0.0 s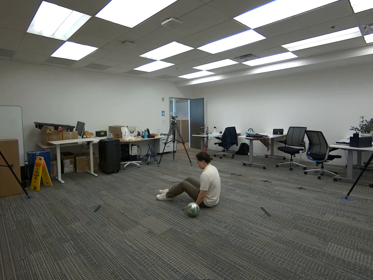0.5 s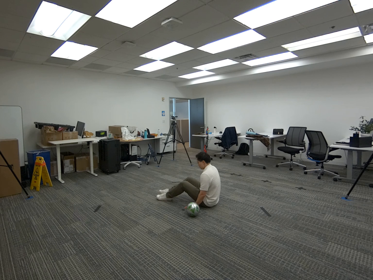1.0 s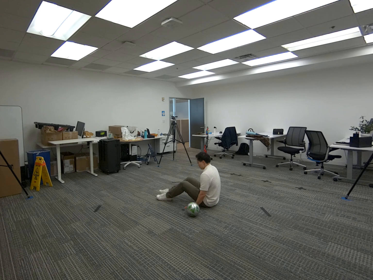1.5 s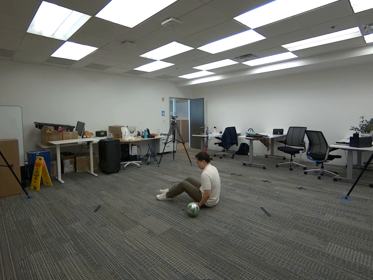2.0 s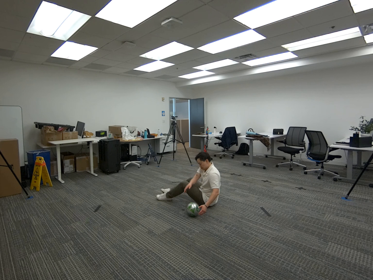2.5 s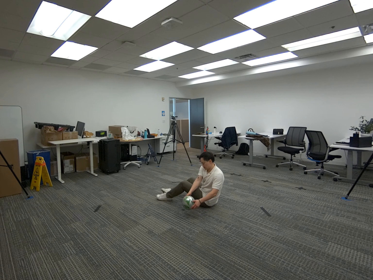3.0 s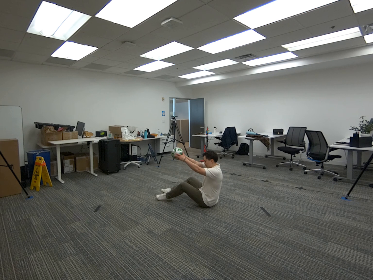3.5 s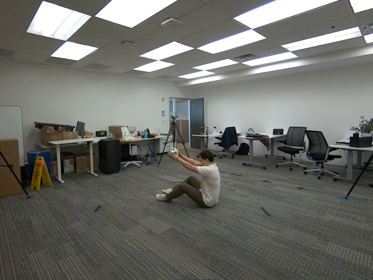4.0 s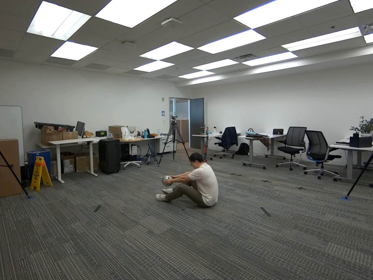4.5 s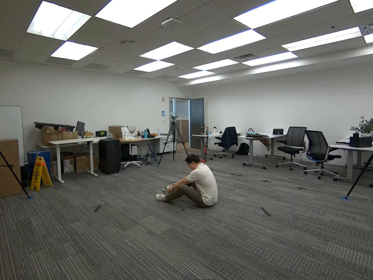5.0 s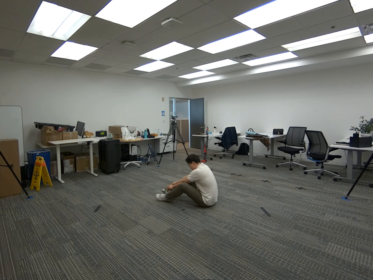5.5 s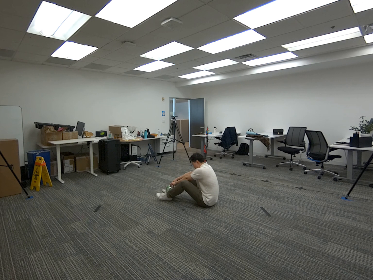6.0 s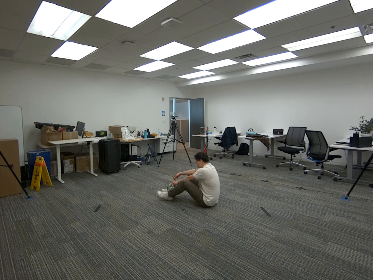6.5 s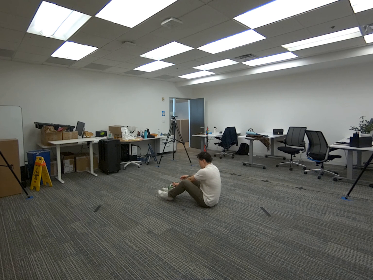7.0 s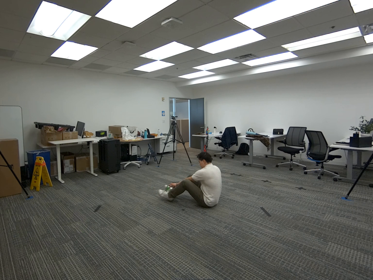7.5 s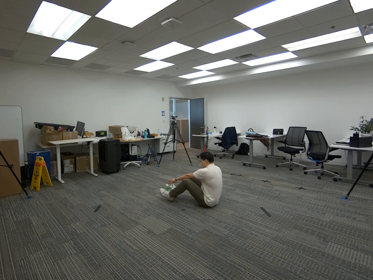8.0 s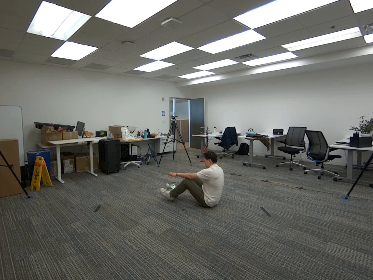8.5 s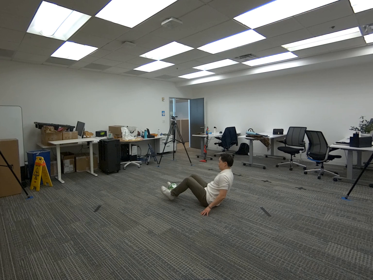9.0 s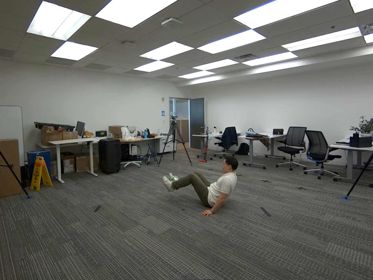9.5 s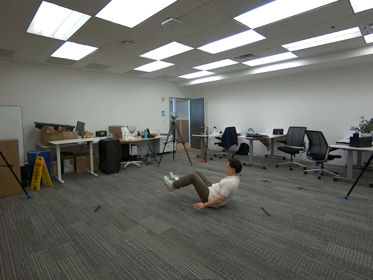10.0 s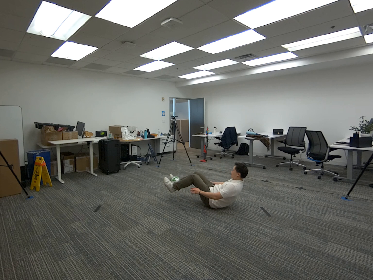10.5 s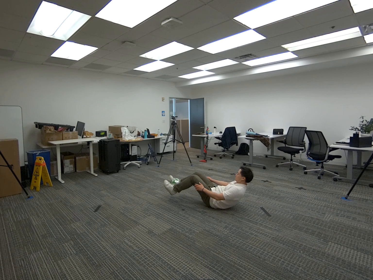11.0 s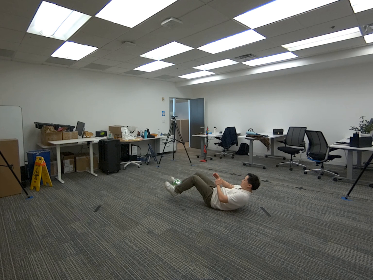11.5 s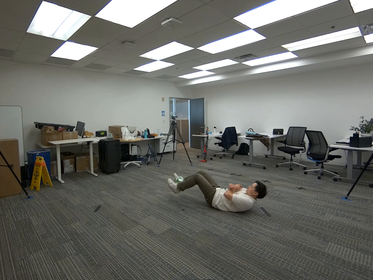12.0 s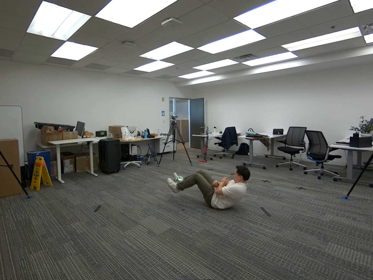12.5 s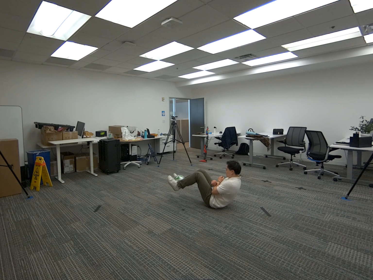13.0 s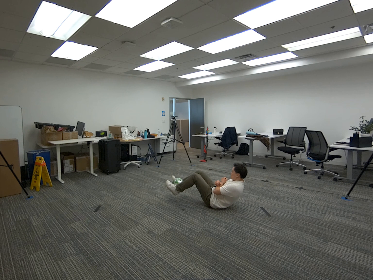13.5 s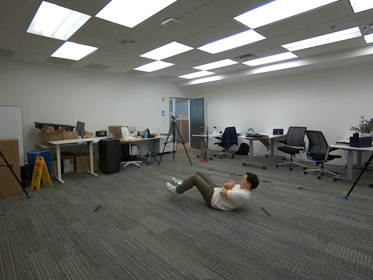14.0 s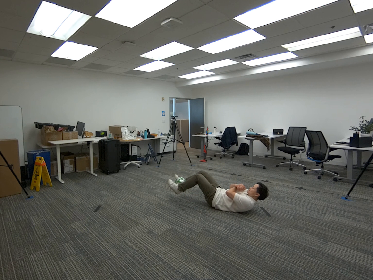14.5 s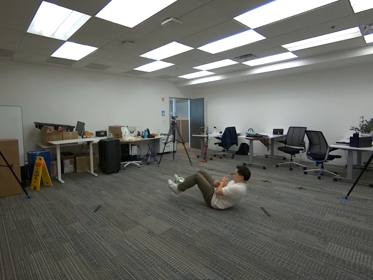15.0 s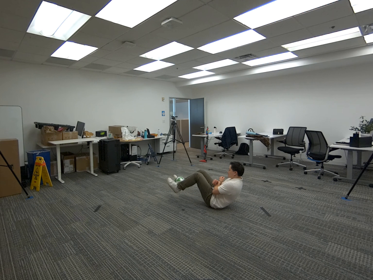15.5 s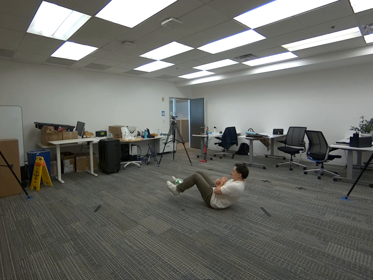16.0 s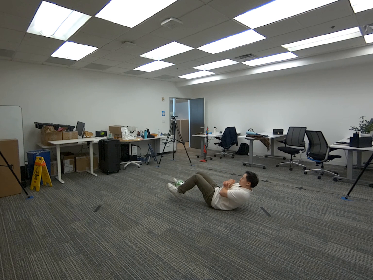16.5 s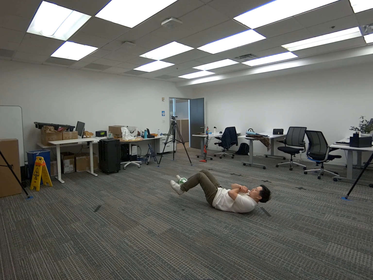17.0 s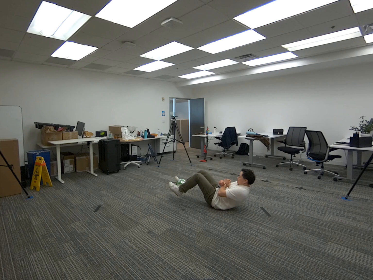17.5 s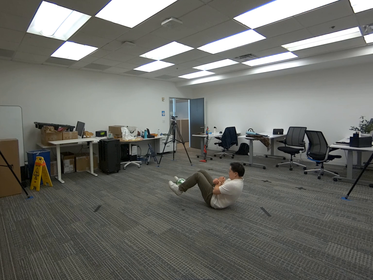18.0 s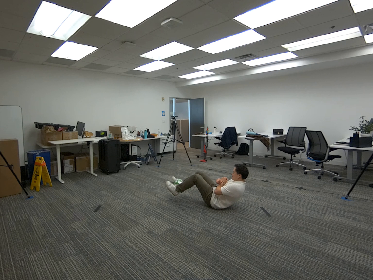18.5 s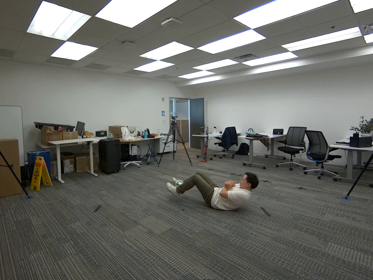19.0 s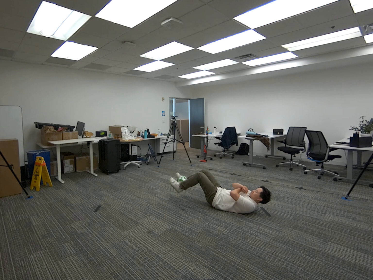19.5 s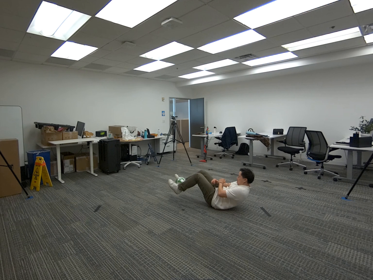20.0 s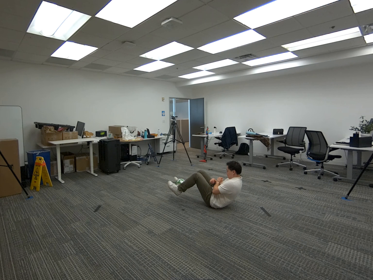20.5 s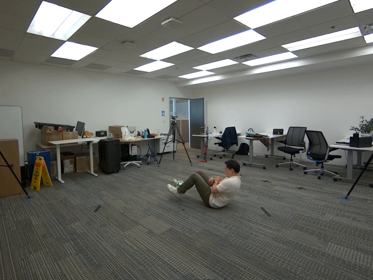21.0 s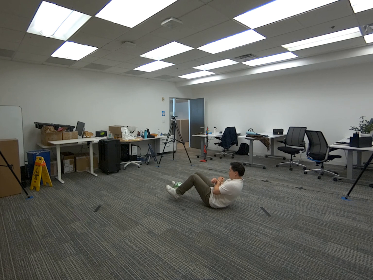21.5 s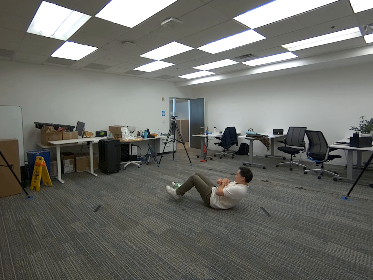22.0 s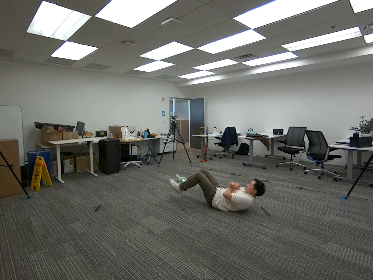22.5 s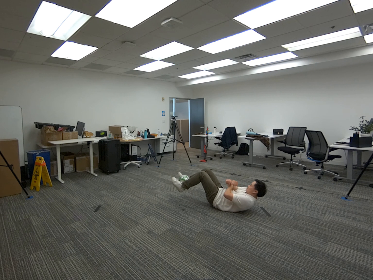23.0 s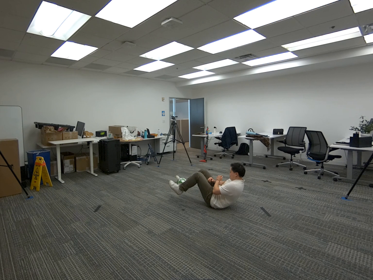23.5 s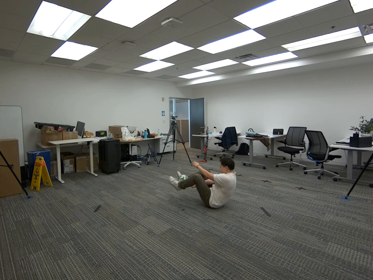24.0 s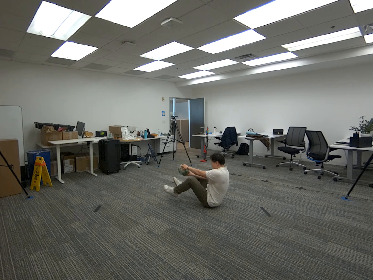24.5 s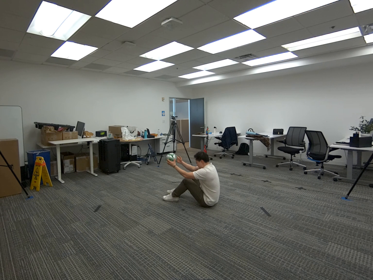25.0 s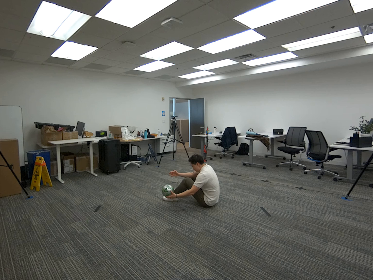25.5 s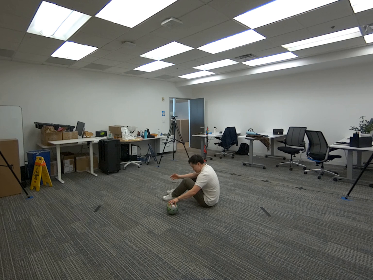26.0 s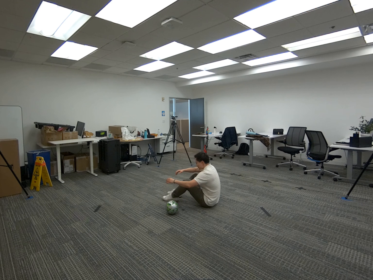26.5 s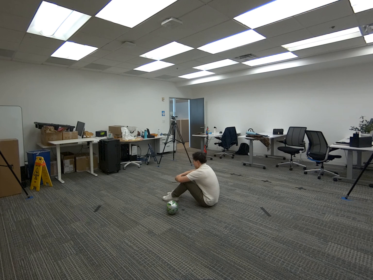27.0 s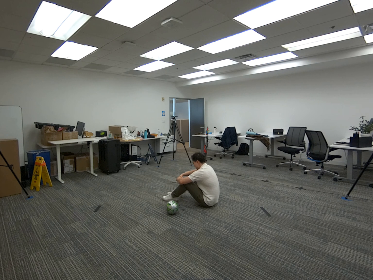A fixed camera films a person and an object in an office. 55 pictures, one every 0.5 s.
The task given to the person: Begin by sitting on the floor with your feet out. Grasp the soccer ball near you and proceed to lift both legs up and balance the soccer ball on your ankles while proceeding to perform sit ups. Maintain the ball balance and stable throughput the sit ups.
